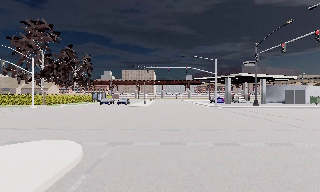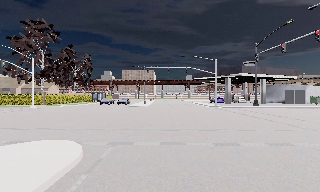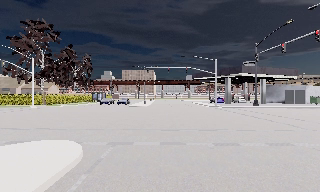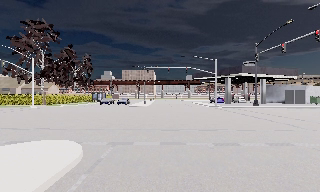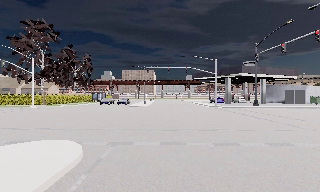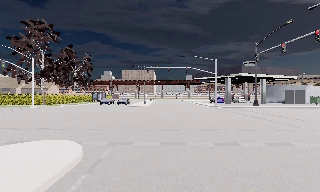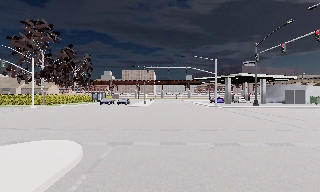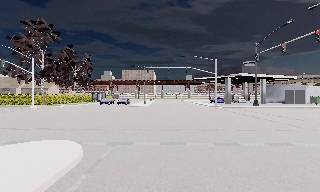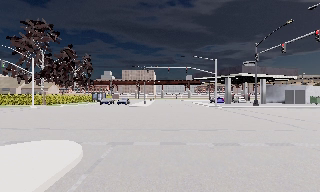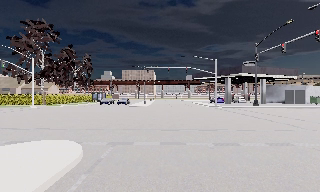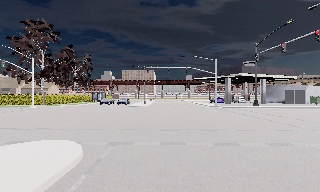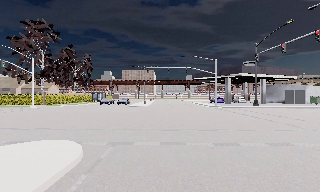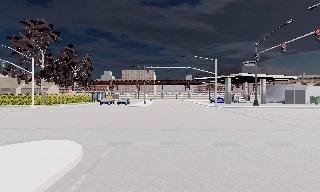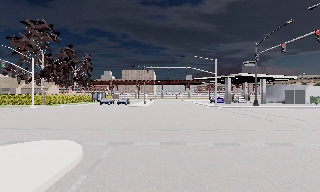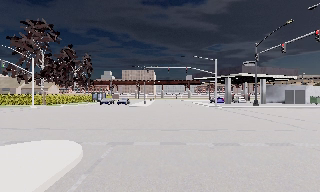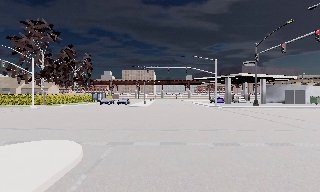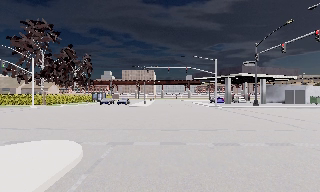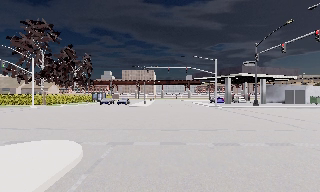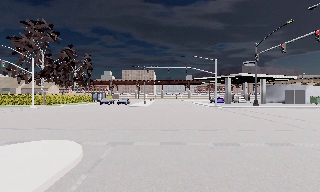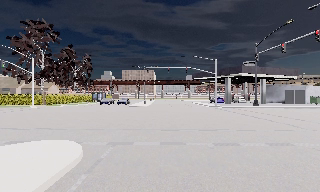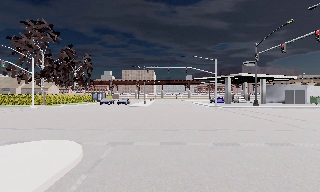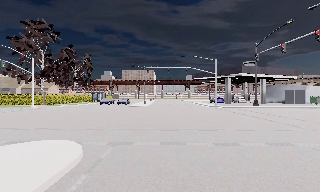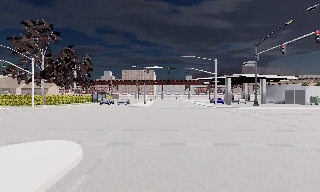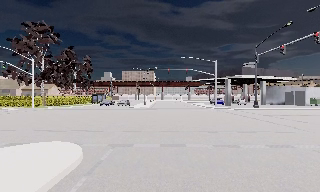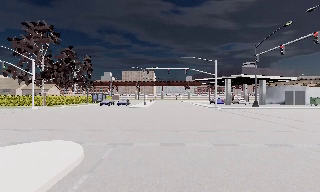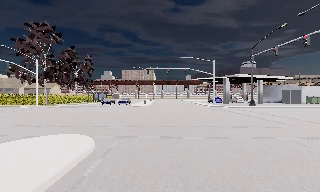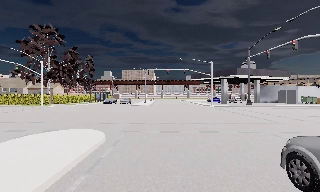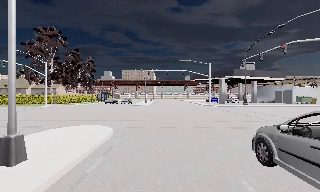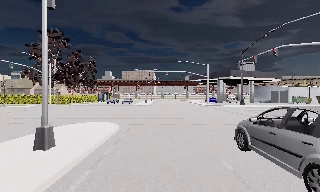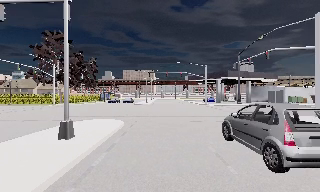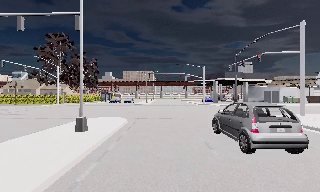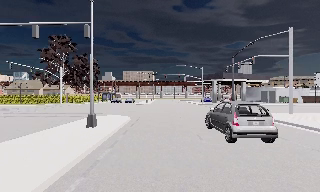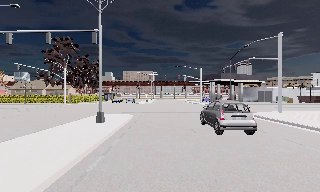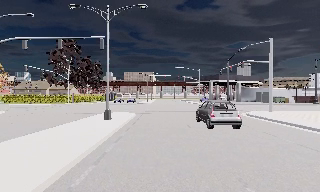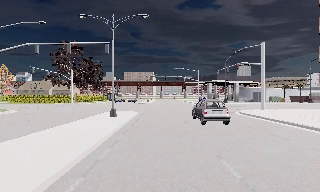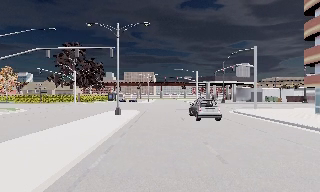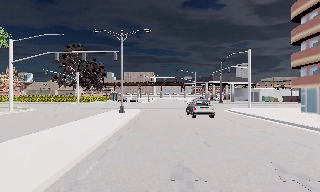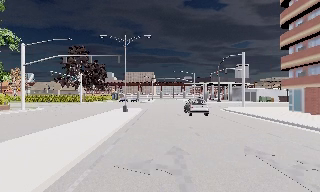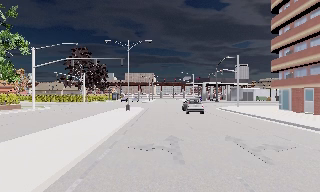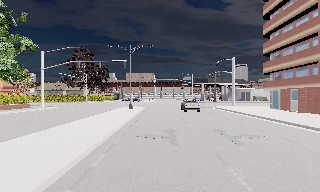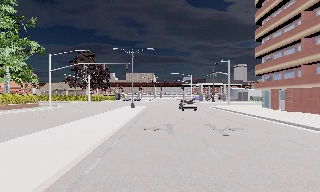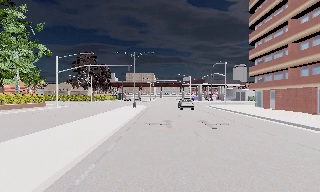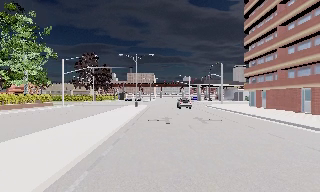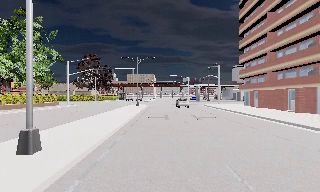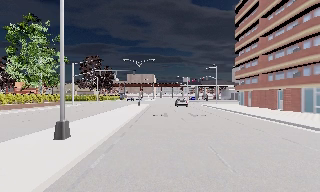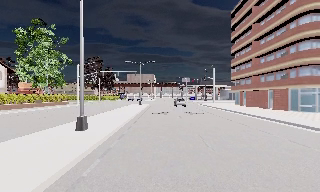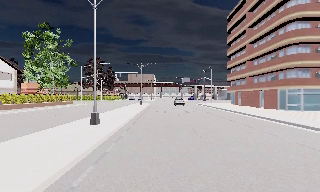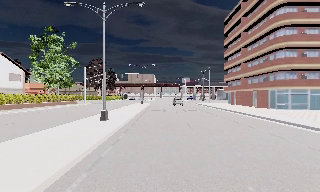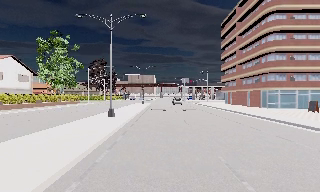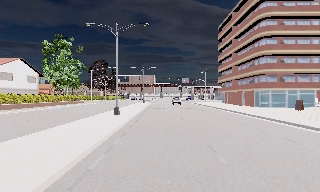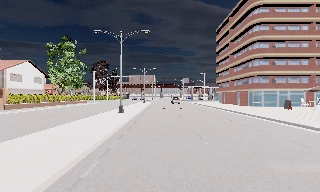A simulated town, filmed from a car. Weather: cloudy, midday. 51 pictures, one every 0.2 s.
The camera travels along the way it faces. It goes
backward.
0.0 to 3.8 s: The camera keeps its place and its aim.
3.8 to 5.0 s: The camera travels backward, about 1 m, so what stands in front gets smaller. It gains speed.
5.0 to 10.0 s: The camera travels backward, about 35 m, so what stands in front gets smaller.
The film runs backward here.
